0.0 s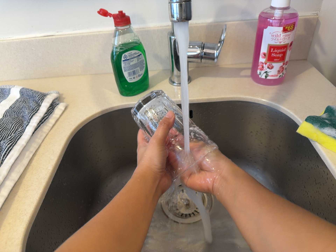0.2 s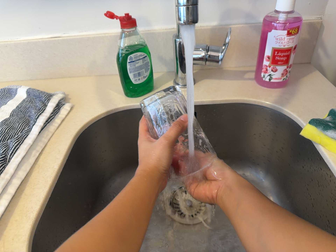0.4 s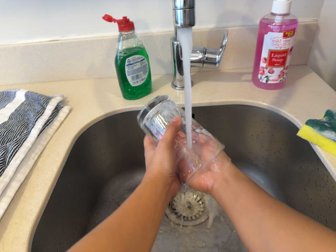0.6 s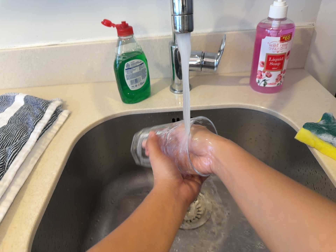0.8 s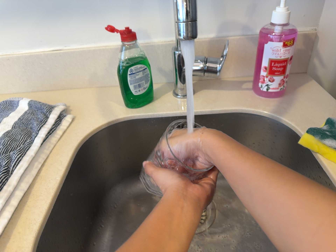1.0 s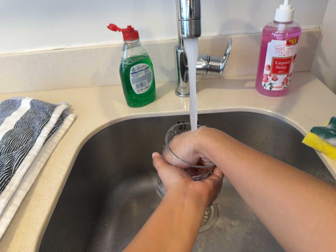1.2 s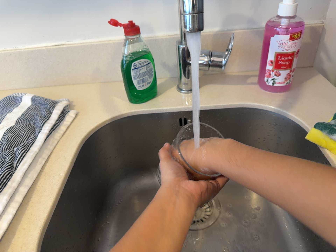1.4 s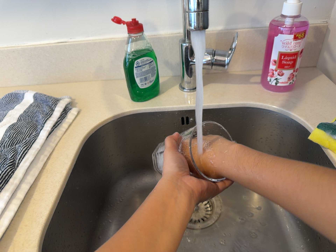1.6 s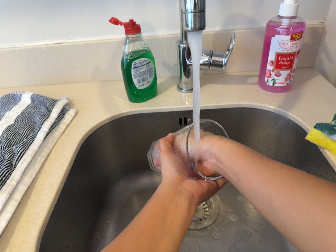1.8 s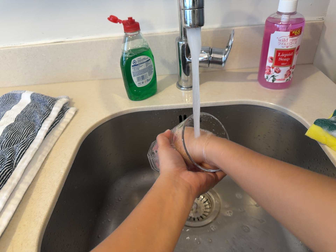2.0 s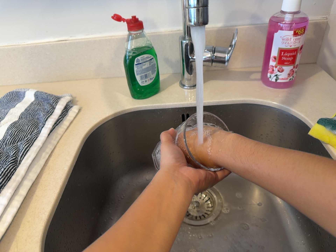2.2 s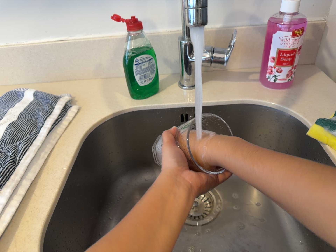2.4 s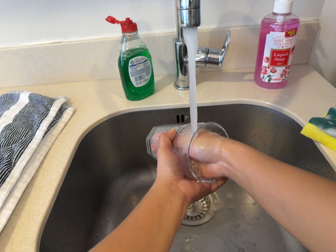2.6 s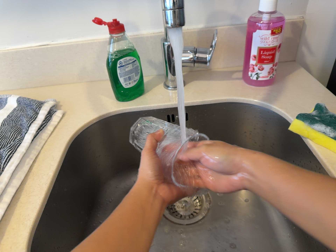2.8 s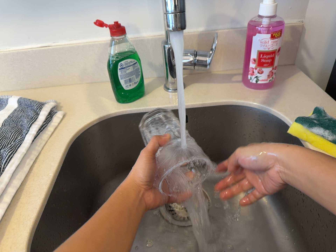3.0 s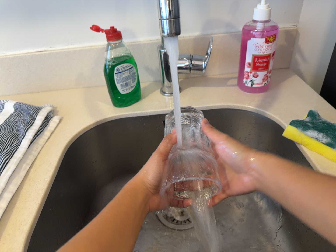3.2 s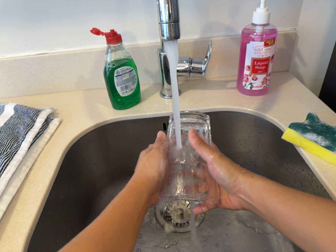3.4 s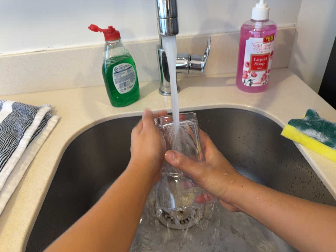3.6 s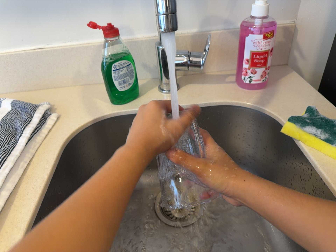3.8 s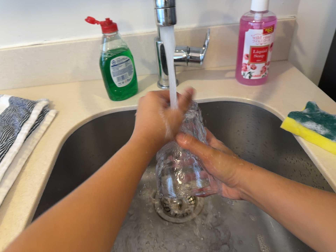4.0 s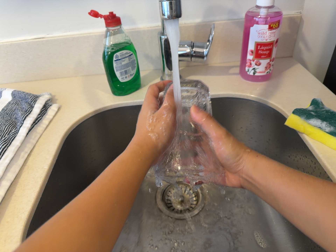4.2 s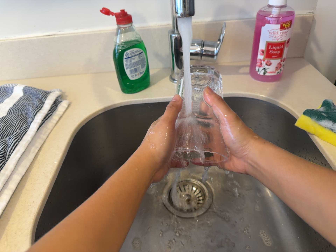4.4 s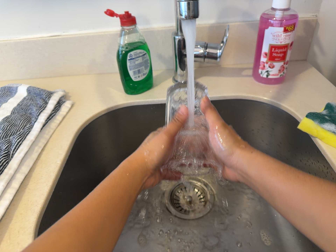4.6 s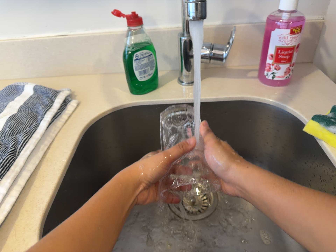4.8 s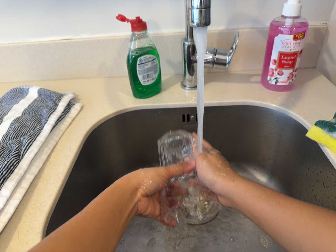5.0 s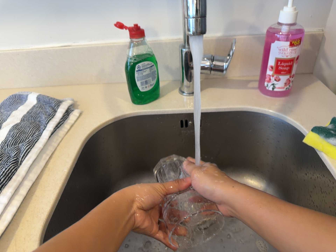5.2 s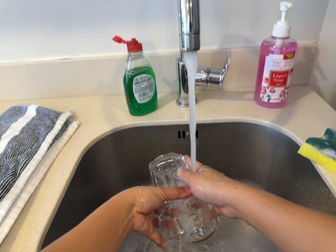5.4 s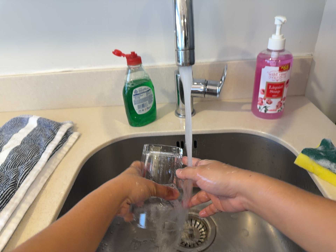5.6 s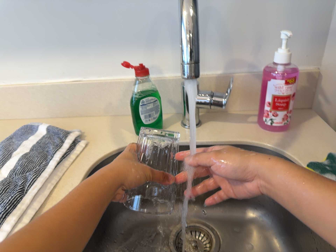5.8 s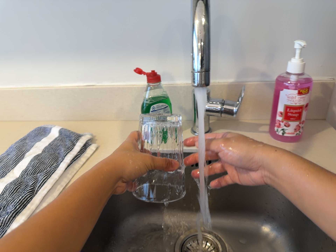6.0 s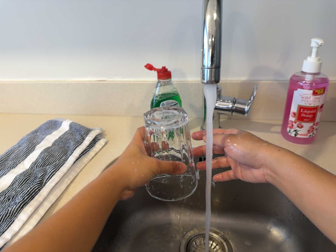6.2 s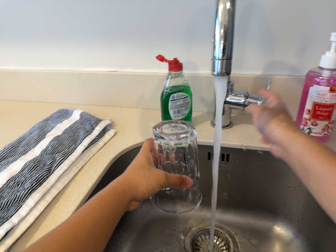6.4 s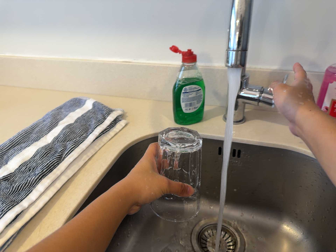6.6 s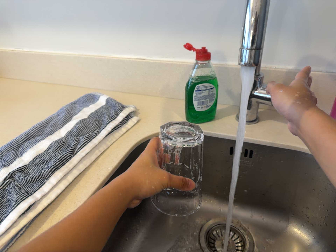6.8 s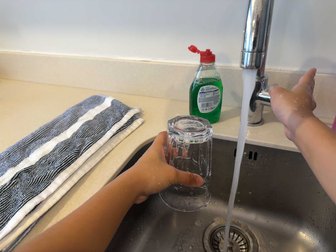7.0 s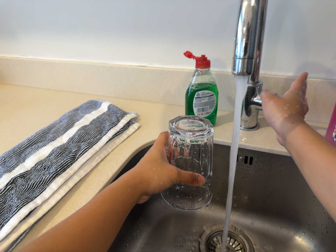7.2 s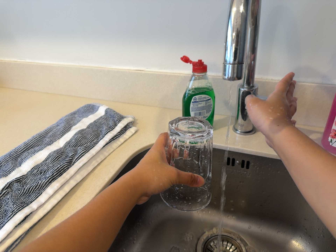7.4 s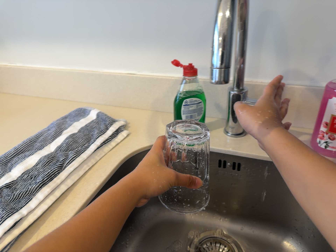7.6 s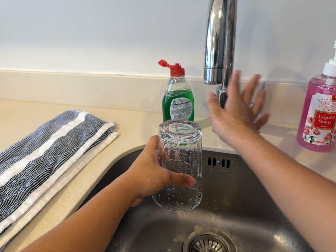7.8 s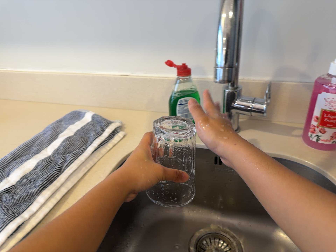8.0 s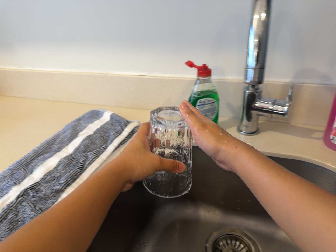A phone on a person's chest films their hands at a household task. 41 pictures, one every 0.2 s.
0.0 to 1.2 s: The camera shifts only a little, or ends up much as it began.
1.2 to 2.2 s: The camera keeps its place and its aim.
2.2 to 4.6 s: The camera shifts only a little, or ends up much as it began.
4.6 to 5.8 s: The camera's aim tips toward the top of its view by about 10 degrees, and the scene shifts downward.
5.8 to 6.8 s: The scene slides to the right, as the camera pans about 10 degrees to its left. It rolls about its line of sight by about 10 degrees, and the scene rotates clockwise.
6.8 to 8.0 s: The camera shifts only a little, or ends up much as it began.
The film runs forward here.
